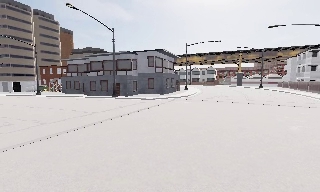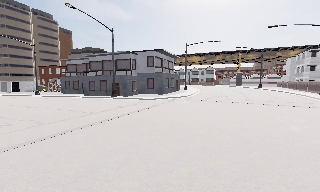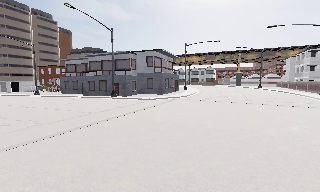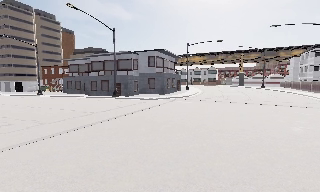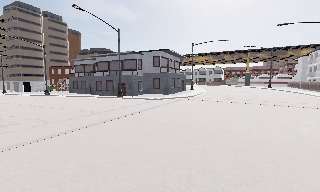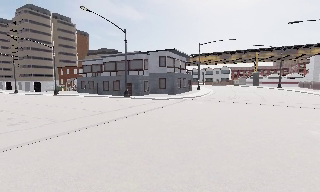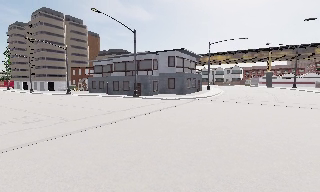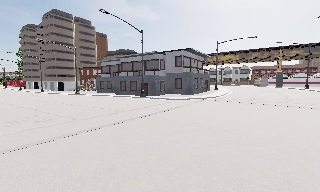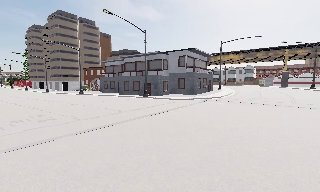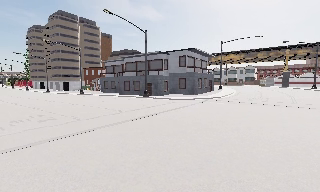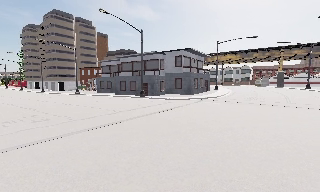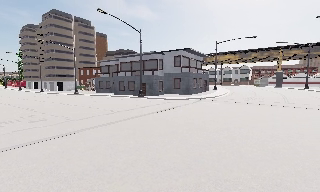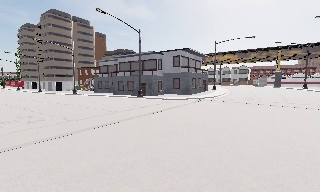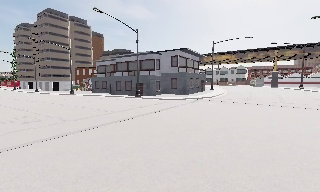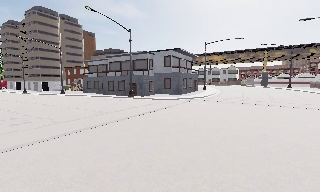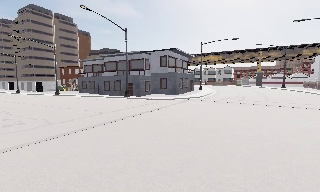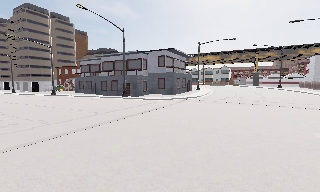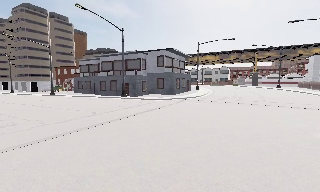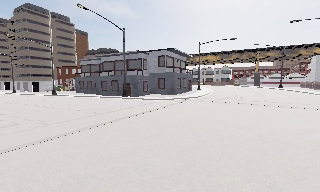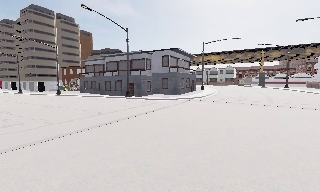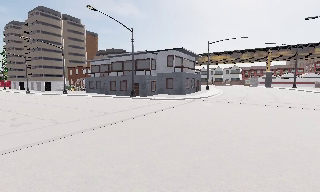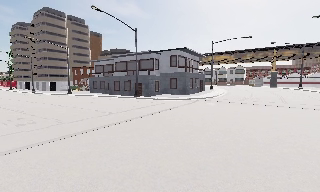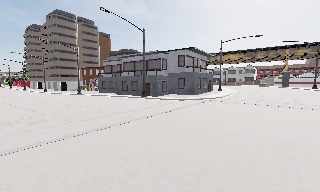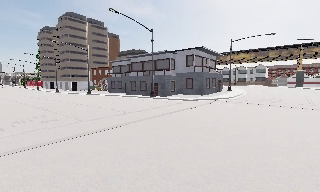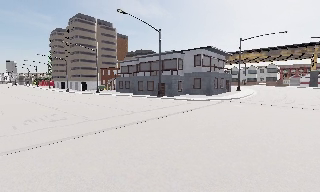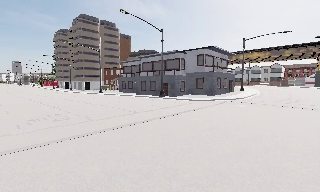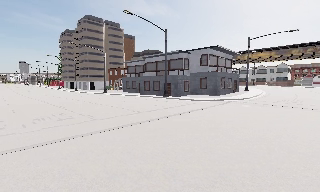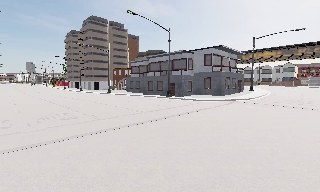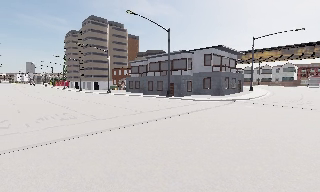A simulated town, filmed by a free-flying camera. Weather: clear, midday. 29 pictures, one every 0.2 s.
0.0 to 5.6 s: The camera swings to its left by about 20 degrees, and the scene slides to the right. It travels forward and to its right, about 1.5 m, so what stands in front looms larger.
The film runs forward here.
